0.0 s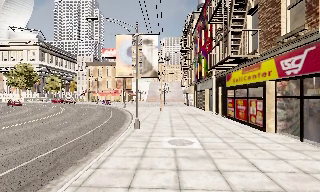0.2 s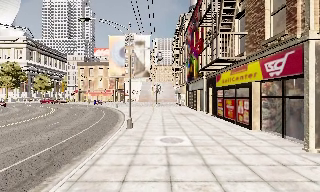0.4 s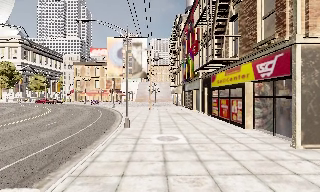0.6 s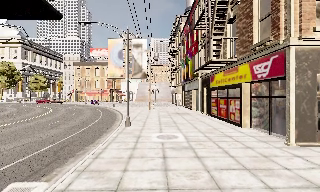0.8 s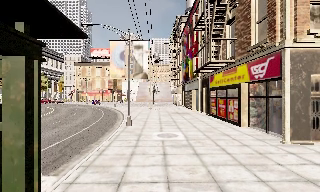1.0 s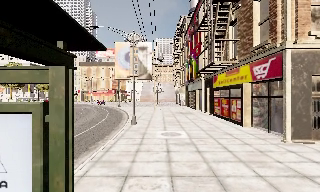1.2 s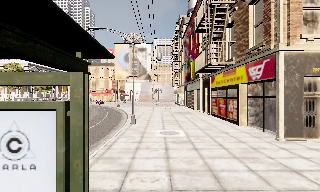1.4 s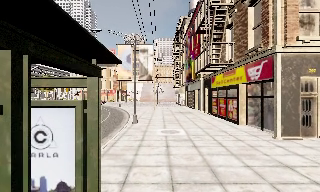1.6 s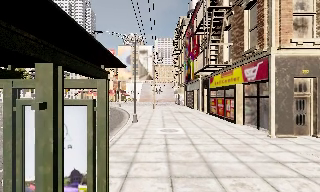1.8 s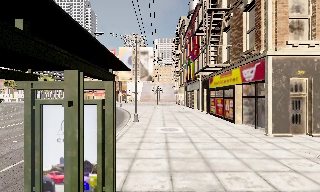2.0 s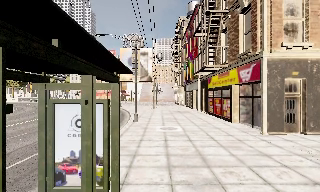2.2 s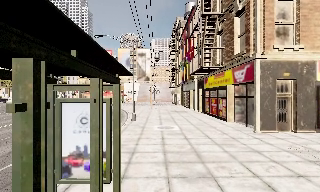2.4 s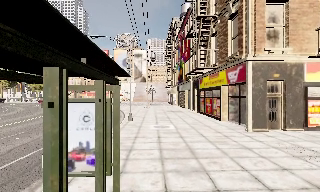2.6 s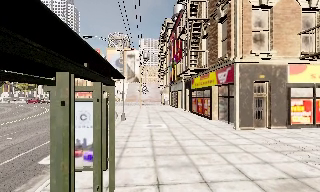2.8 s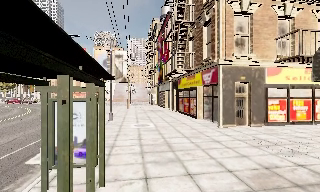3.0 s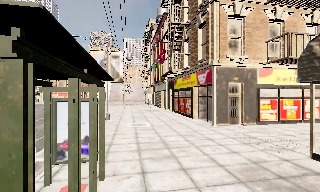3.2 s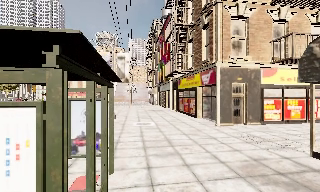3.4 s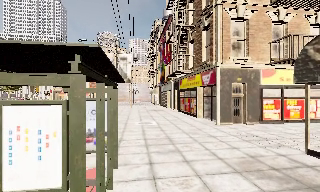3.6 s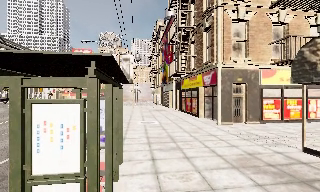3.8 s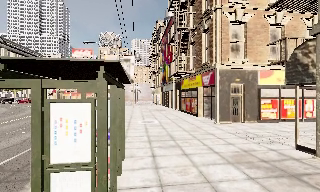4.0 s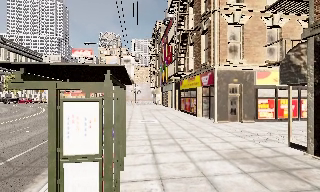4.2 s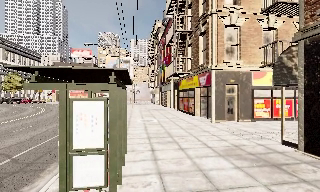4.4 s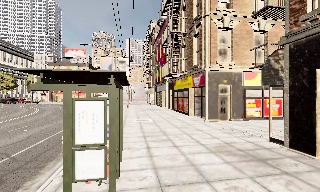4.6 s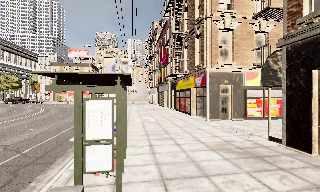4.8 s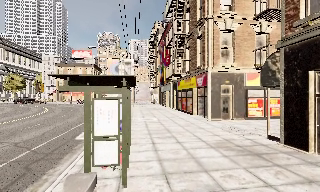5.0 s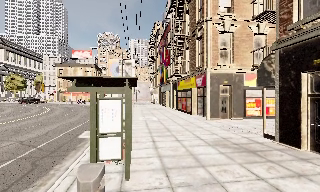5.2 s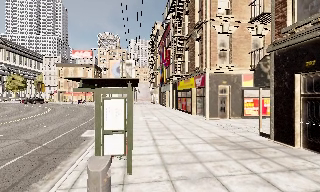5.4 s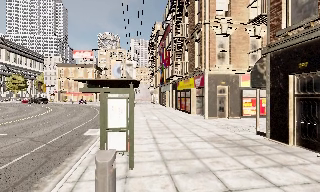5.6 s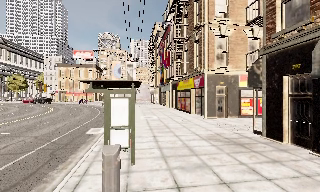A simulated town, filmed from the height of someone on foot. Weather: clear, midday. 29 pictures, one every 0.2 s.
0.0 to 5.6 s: The scene slides to the left, as the camera pans about 10 degrees to its right. It travels backward, about 9 m, so what stands in front gets smaller.
The film runs backward here.
